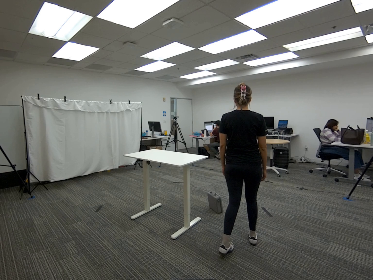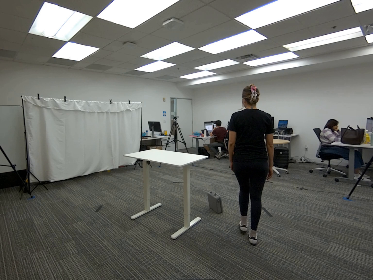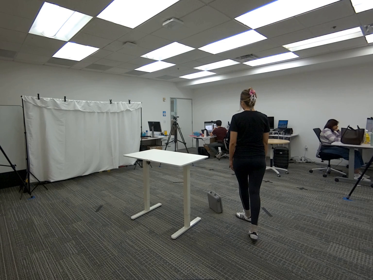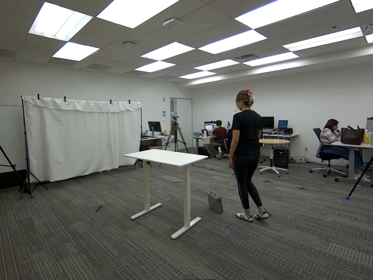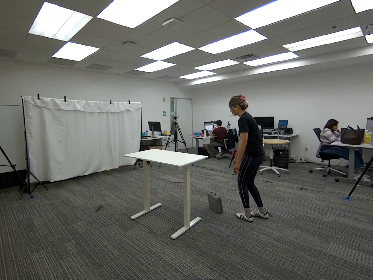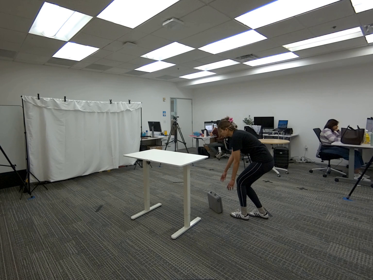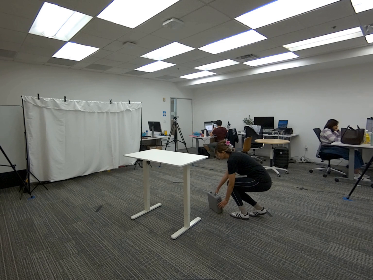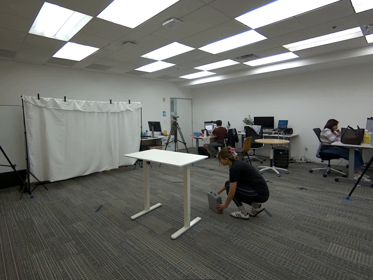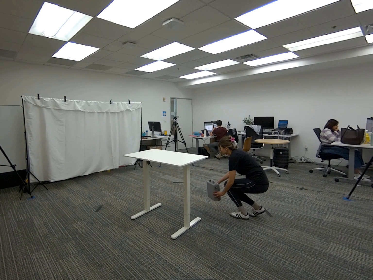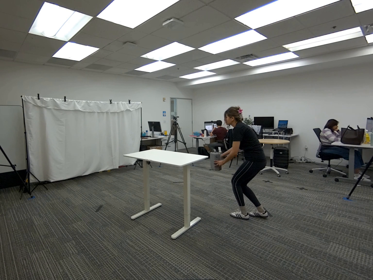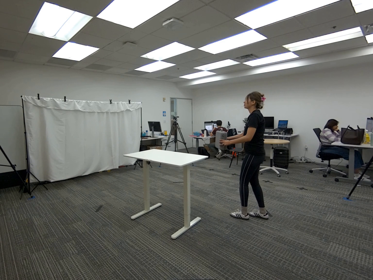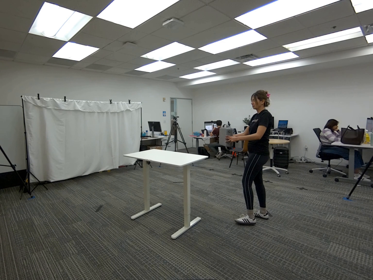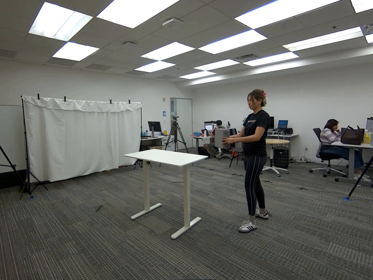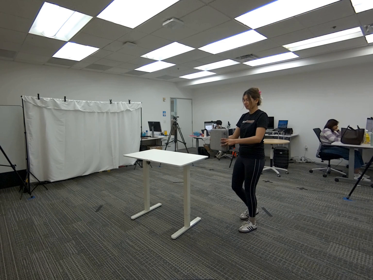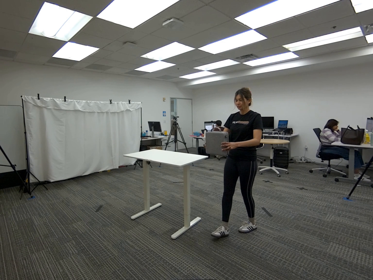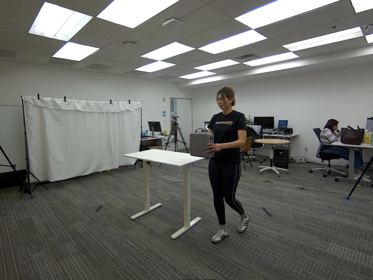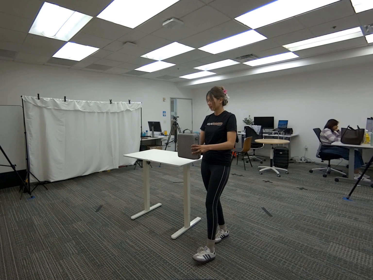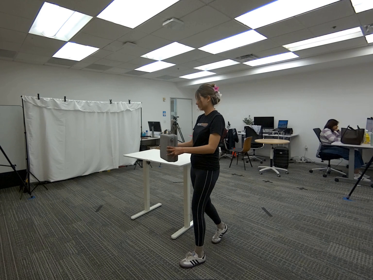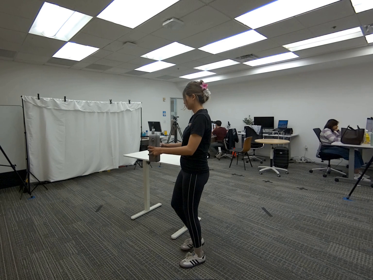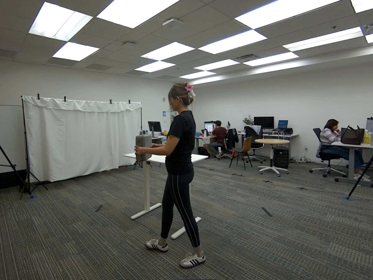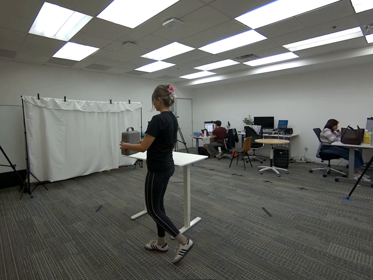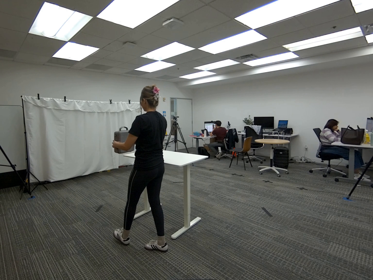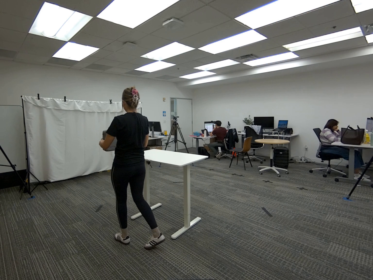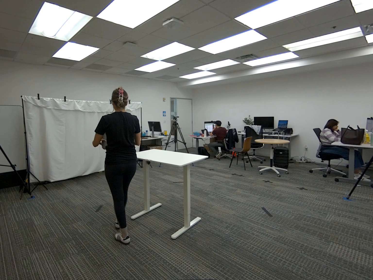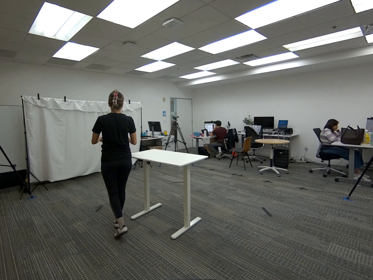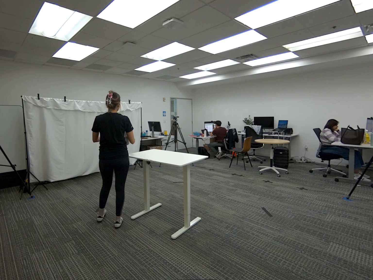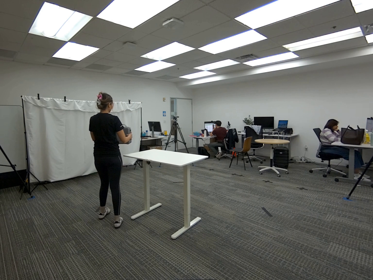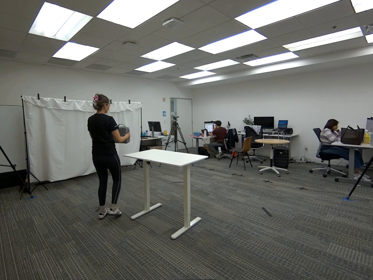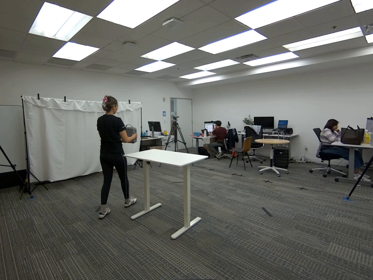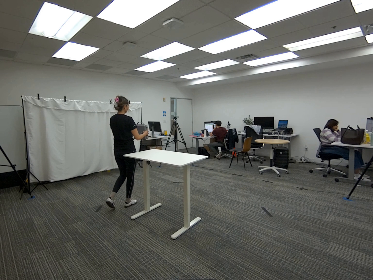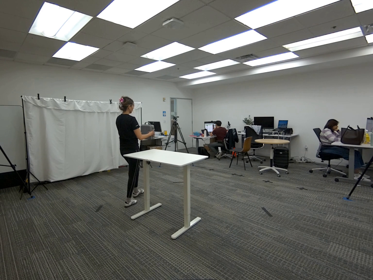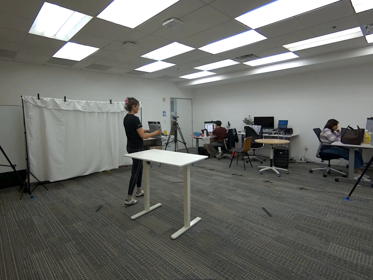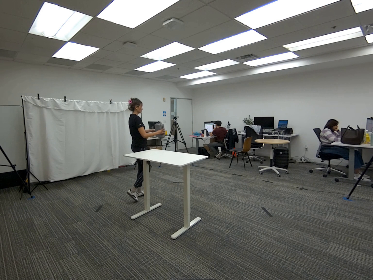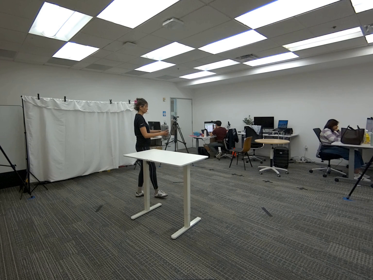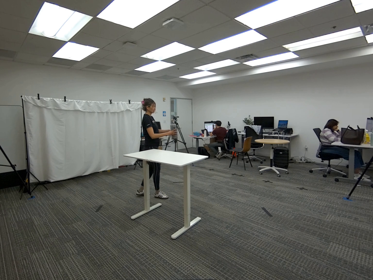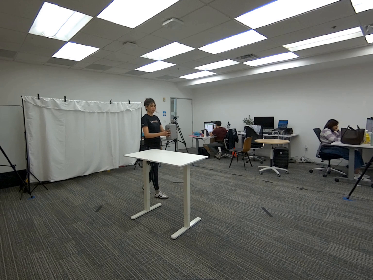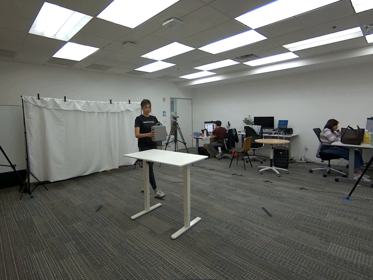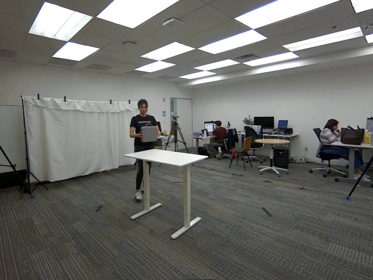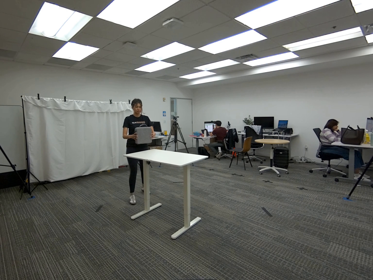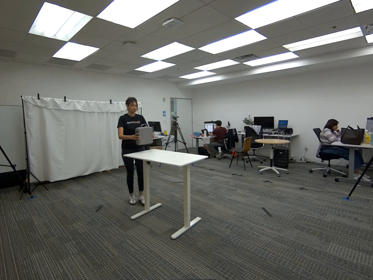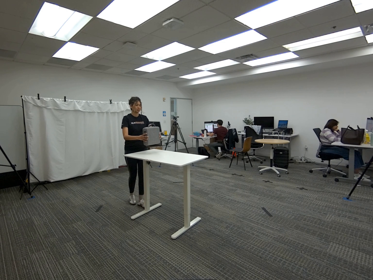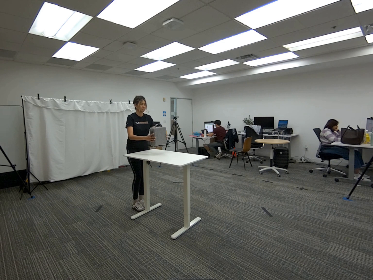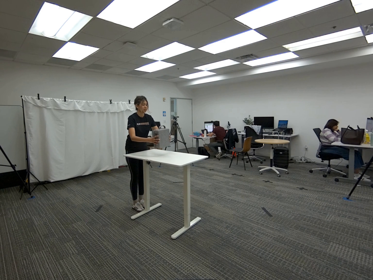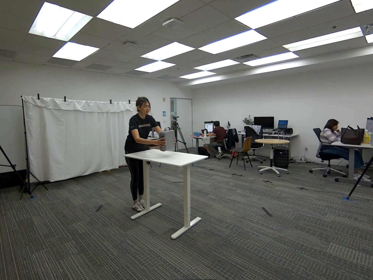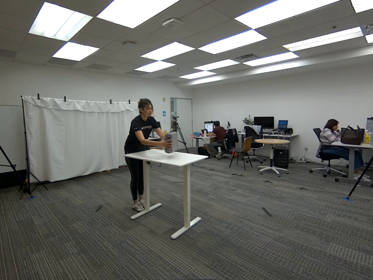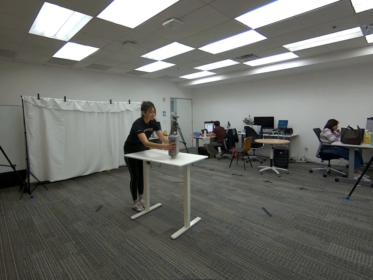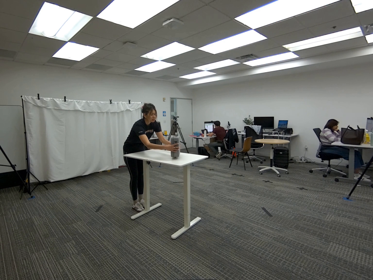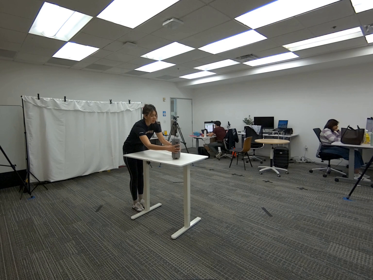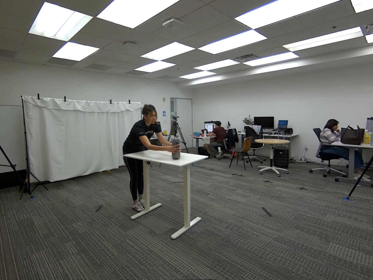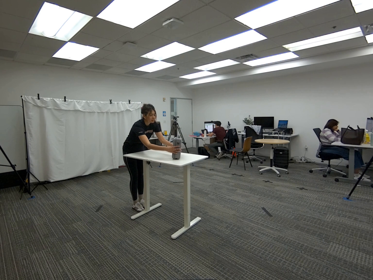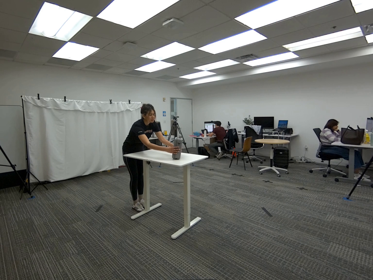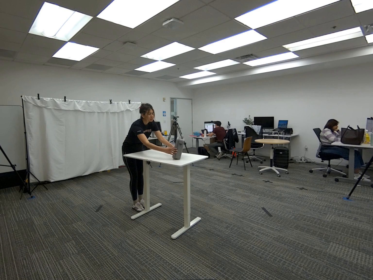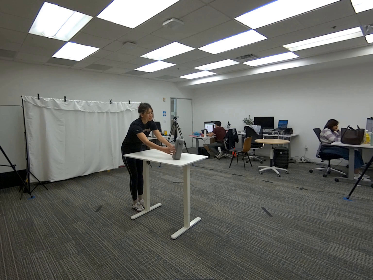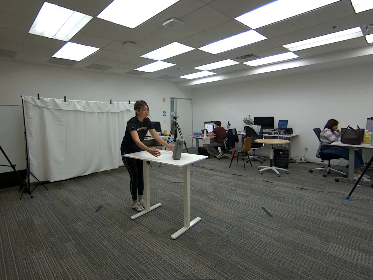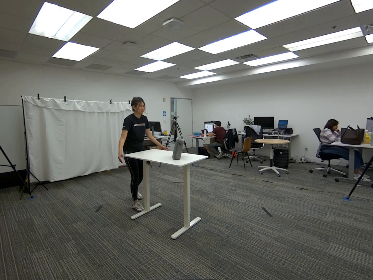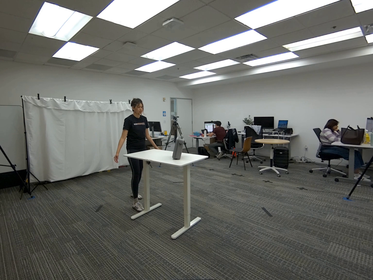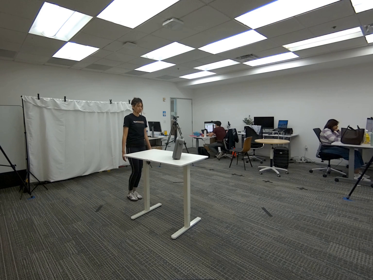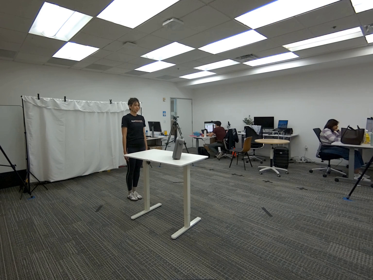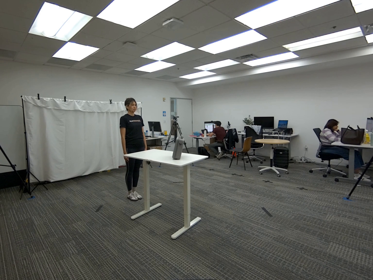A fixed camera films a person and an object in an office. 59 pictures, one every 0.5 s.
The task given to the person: Walk over to the gray case on the floor. Use both hands to pick up the case and walk within the bounding area. Lastly, place the case on top of the white desk when finish.
